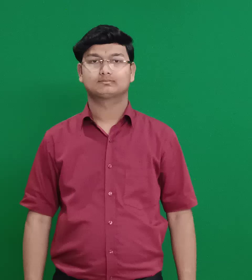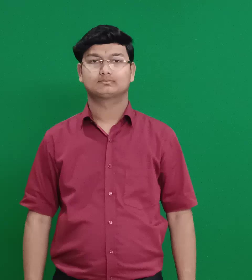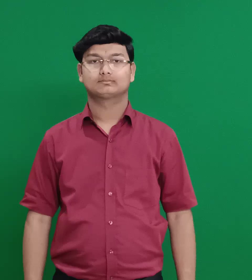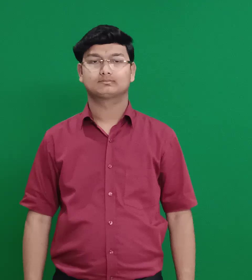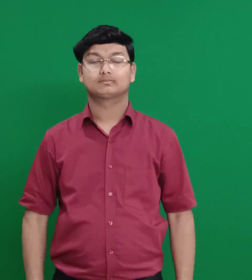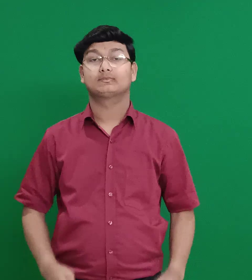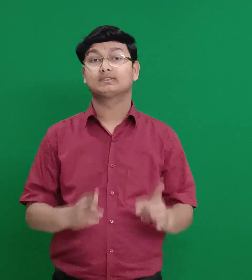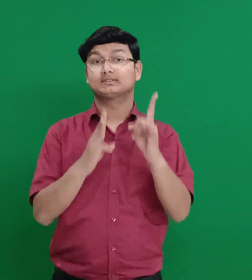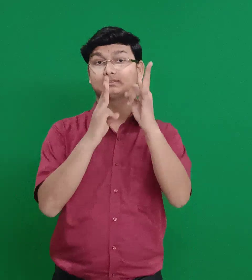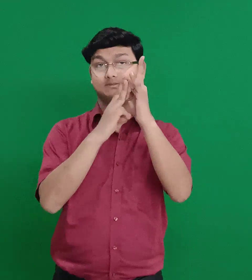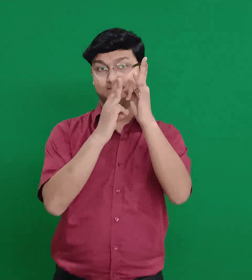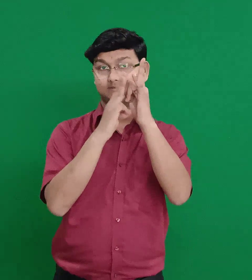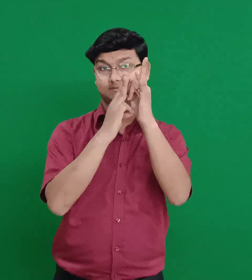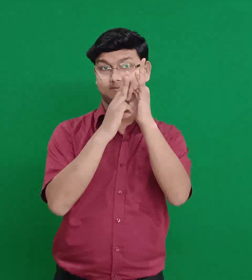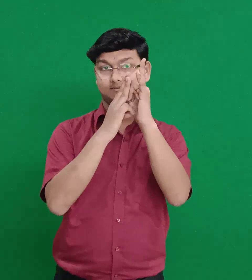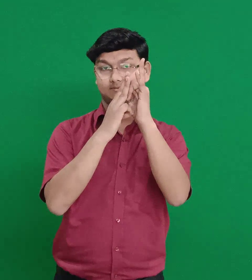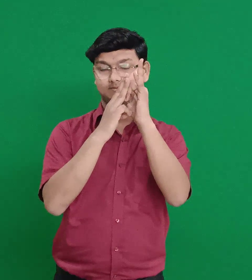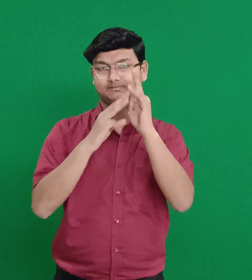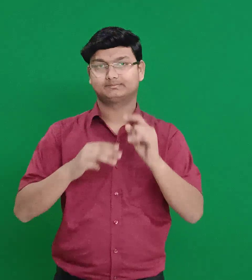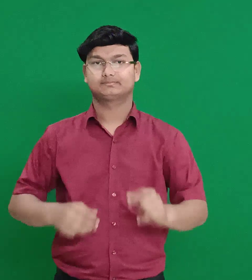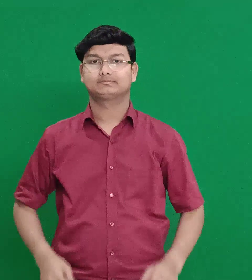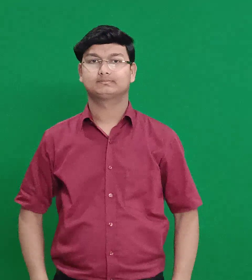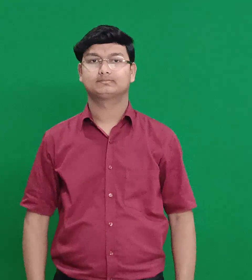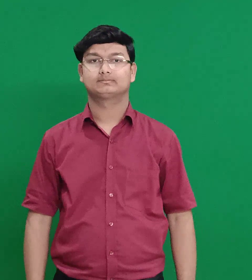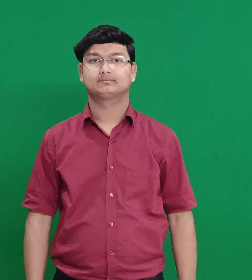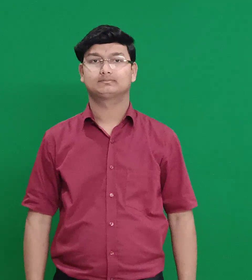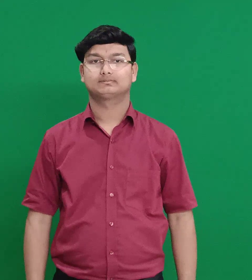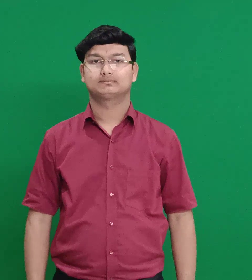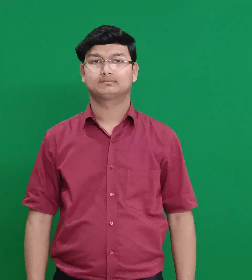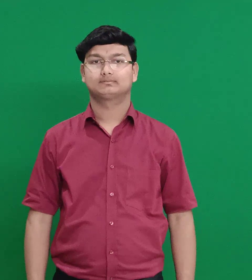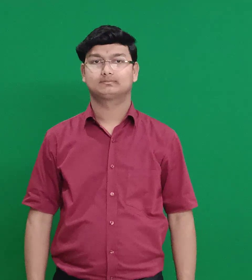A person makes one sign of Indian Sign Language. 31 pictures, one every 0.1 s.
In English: havvoth-jair
